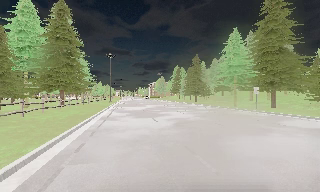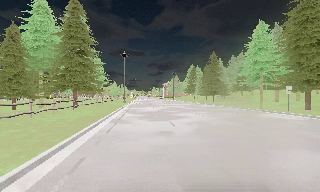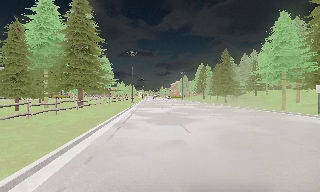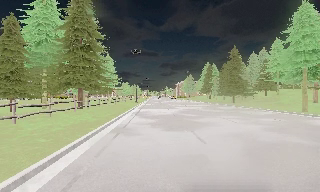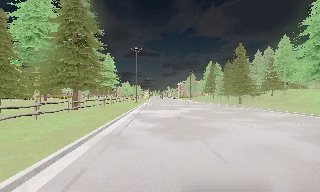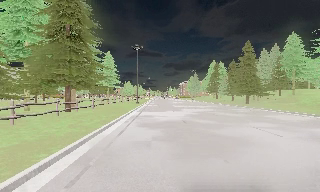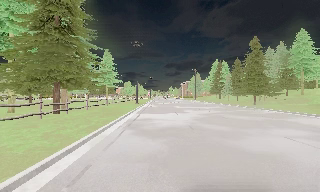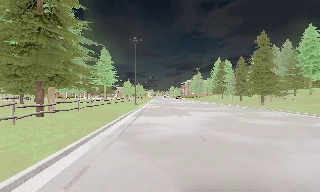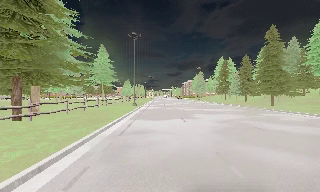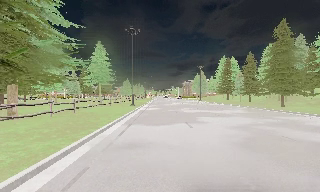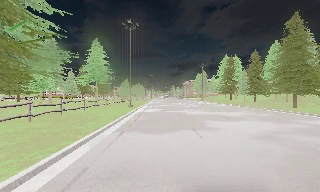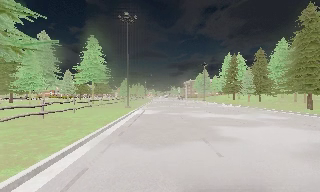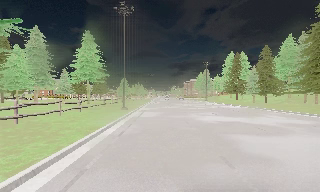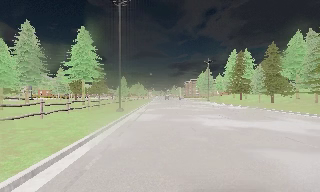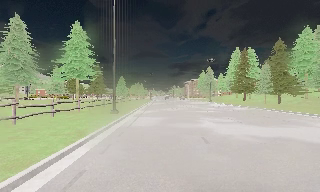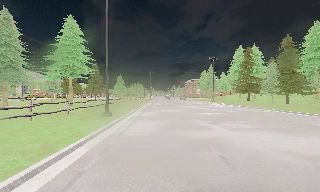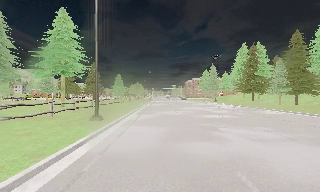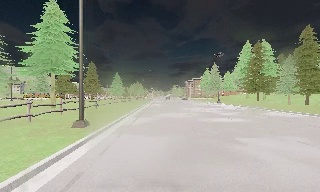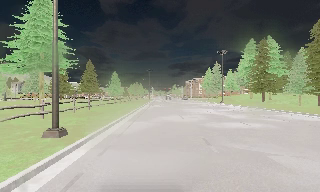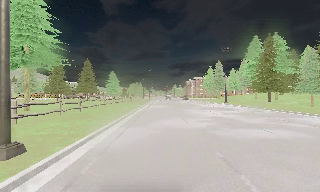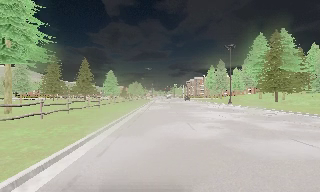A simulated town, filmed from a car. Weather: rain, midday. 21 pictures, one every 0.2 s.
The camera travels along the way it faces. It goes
forward.
0.0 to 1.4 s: The camera swings to its left by about 10 degrees, and the scene slides to the right. It travels forward, about 12 m, so what stands in front looms larger.
1.4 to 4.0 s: The camera travels forward, about 25 m, so what stands in front looms larger.
The film runs forward here.
